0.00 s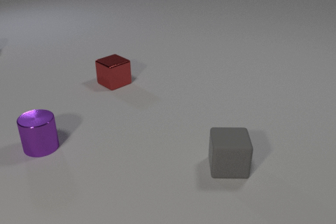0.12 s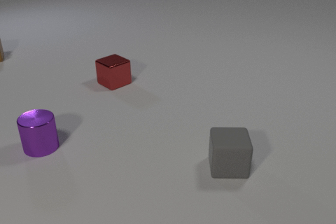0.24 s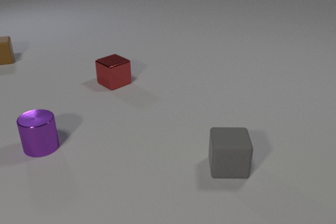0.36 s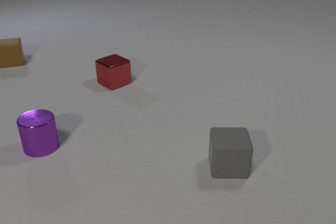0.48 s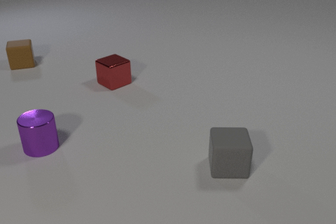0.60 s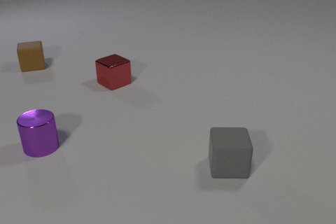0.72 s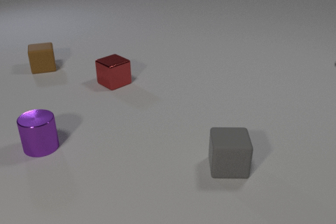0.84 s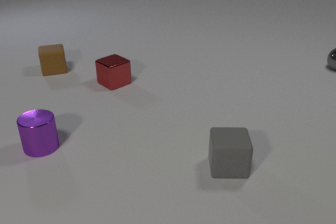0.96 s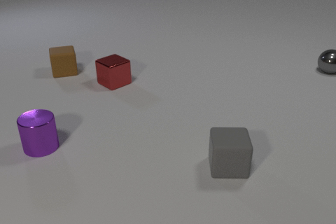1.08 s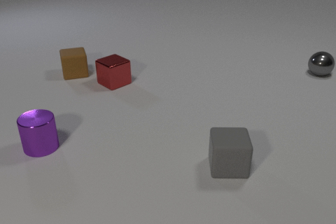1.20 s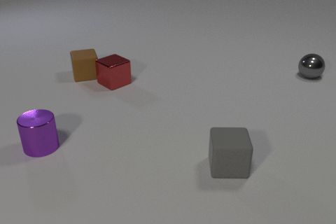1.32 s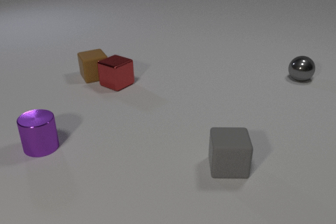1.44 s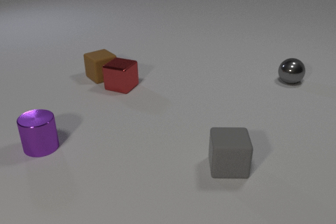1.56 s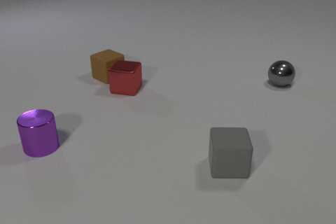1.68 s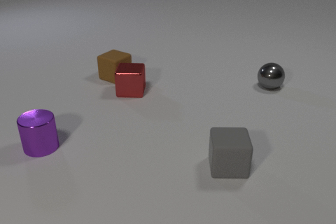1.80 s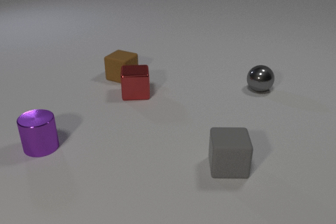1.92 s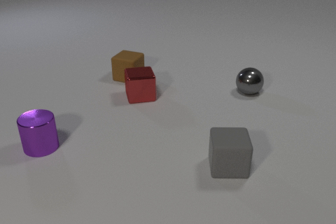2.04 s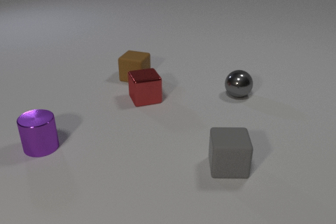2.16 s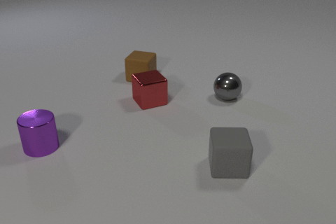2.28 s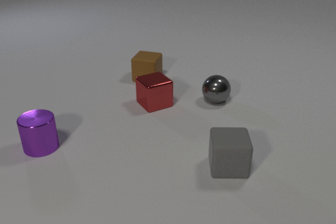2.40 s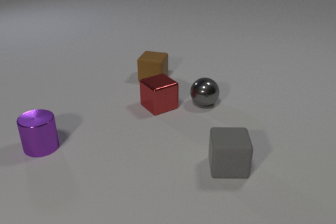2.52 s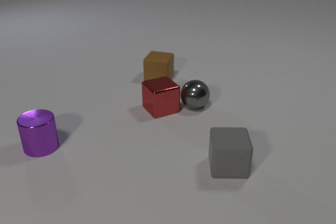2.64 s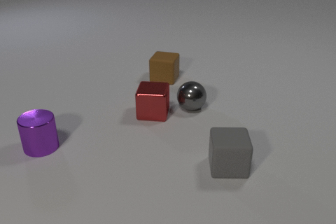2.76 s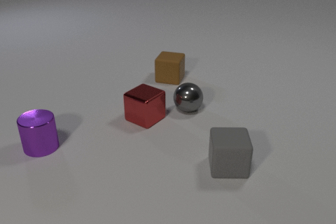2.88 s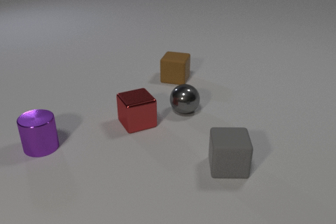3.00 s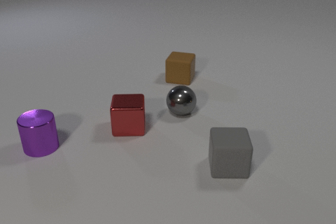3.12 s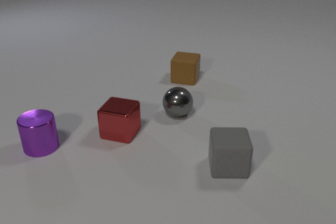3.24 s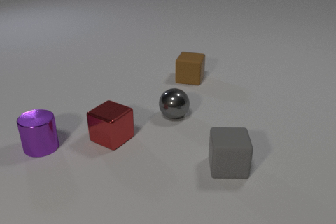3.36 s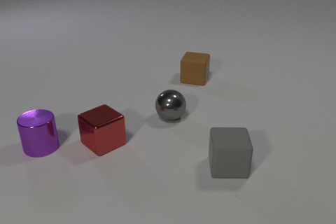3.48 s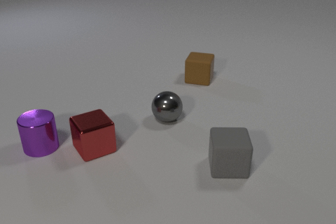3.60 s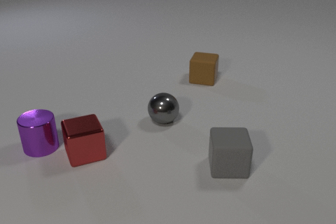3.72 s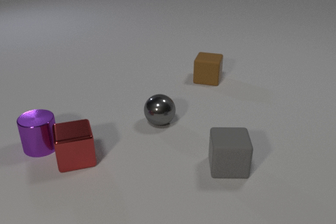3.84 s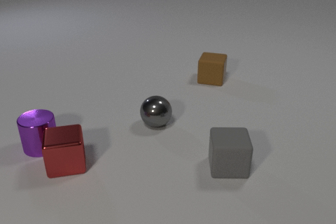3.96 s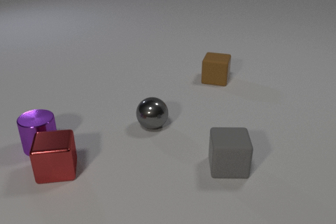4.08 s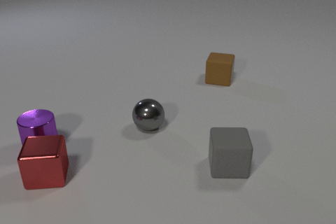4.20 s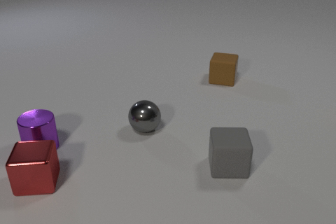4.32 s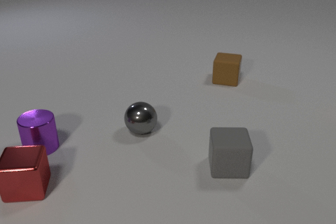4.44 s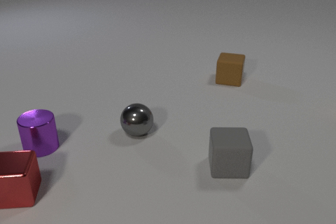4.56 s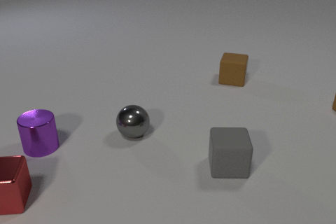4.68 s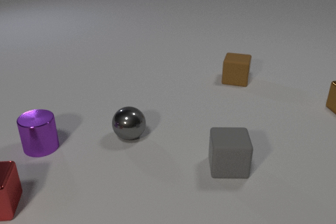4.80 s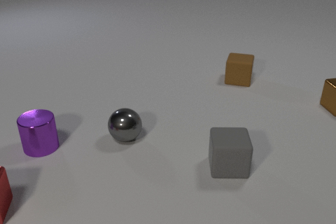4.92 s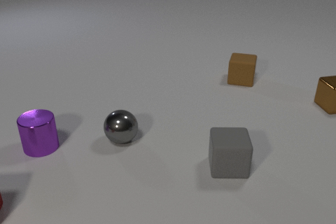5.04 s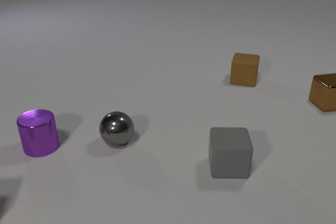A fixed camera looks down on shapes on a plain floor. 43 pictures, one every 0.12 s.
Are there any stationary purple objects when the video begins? yes.
How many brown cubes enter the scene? 2.
What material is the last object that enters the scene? metal.
0.00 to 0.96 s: The brown rubber cube comes in at the left edge, slides to the right and toward the camera. The gray metal sphere comes in at the right edge, rolls toward the camera and to the left.
0.96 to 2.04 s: The brown rubber cube slides to the right, spins counterclockwise seen from above by about 60 degrees, its near face sliding to the right. The red metal cube slides toward the camera and to the right, spins counterclockwise seen from above by about 60 degrees, its near face sliding to the right. The gray metal sphere rolls to the left and toward the camera. The brown rubber cube and the red metal cube collide.
2.04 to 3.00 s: The brown rubber cube slides to the right. The red metal cube slides toward the camera, spins so that its near face slides to the left, clockwise seen from above. The gray metal sphere rolls to the left and toward the camera. The red metal cube and the gray metal sphere collide.
3.00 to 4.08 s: The brown rubber cube slides to the right. The red metal cube slides to the left and toward the camera, spins clockwise seen from above by about 90 degrees, its near face sliding to the left. The gray metal sphere rolls to the left and toward the camera.
4.08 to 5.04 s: The brown rubber cube slides to the right. The red metal cube slides to the left and toward the camera, leaves at the left edge. The gray metal sphere rolls to the left and toward the camera. The brown metal cube comes in at the right edge, slides to the left and away from the camera.
